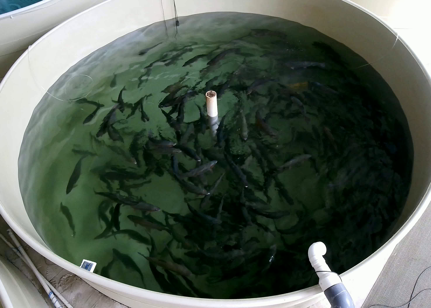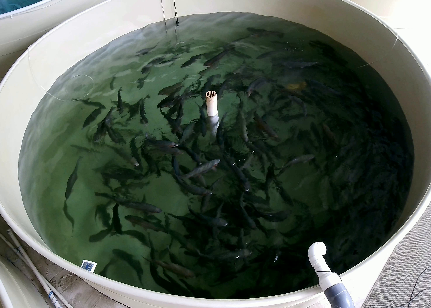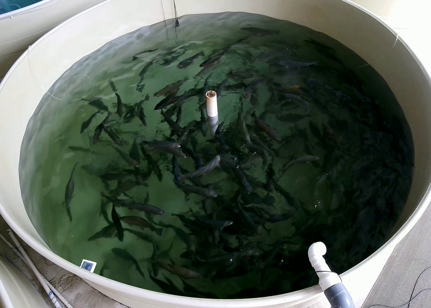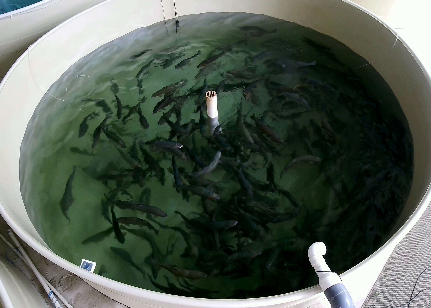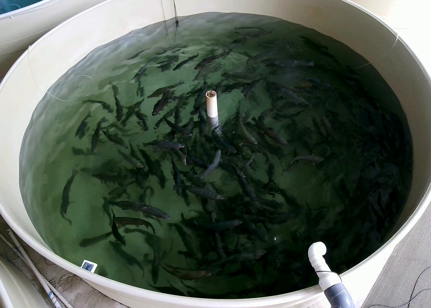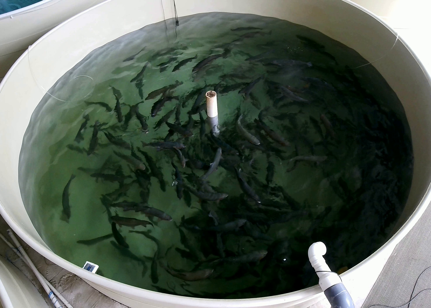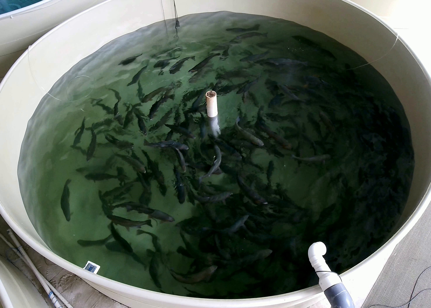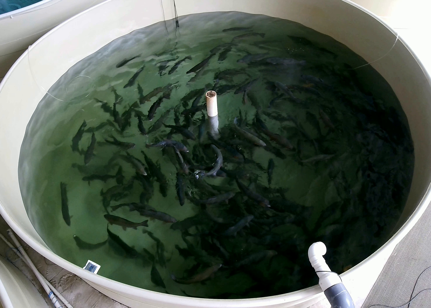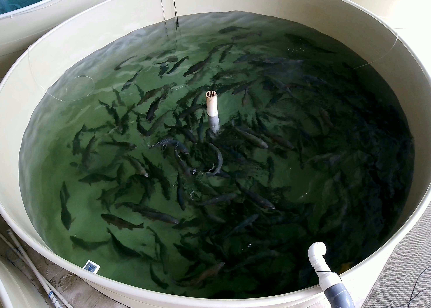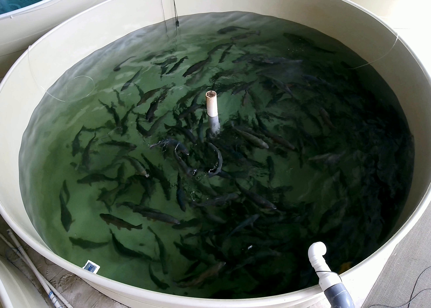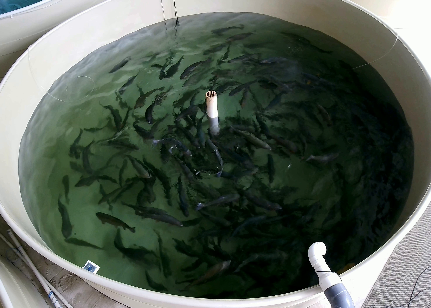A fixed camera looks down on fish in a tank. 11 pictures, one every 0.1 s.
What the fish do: Foraging.
